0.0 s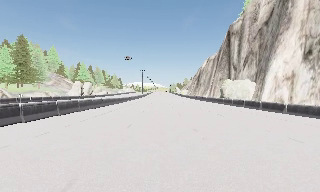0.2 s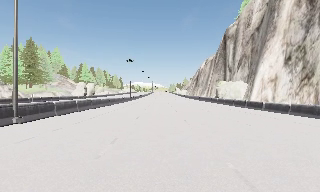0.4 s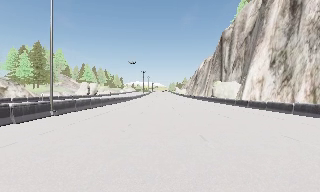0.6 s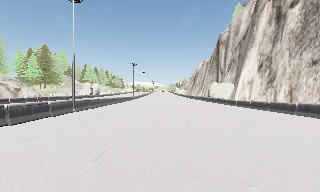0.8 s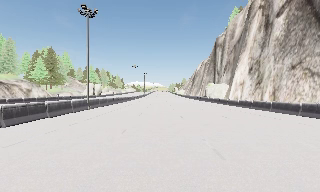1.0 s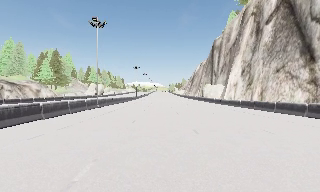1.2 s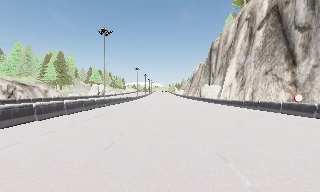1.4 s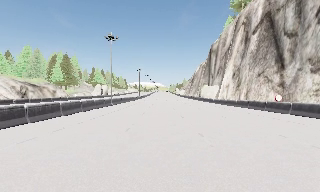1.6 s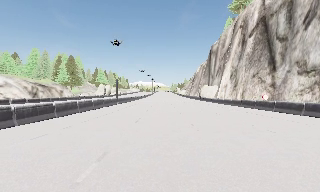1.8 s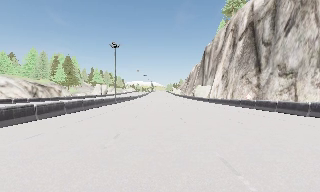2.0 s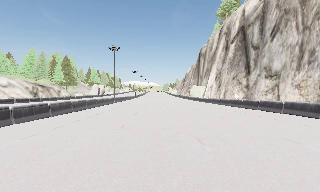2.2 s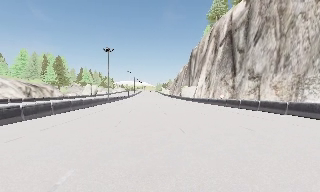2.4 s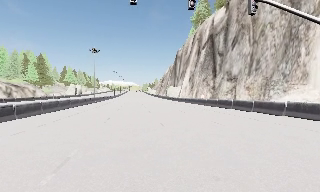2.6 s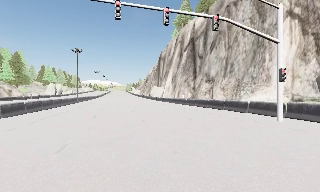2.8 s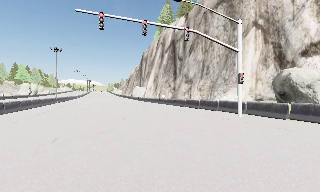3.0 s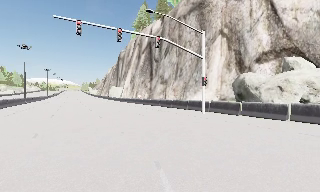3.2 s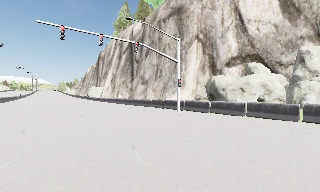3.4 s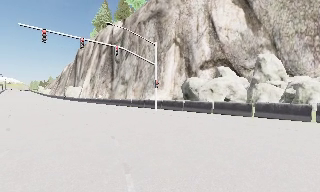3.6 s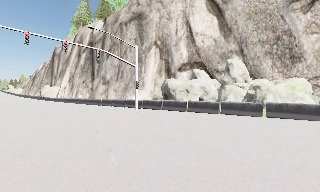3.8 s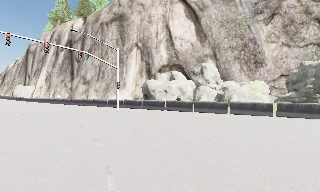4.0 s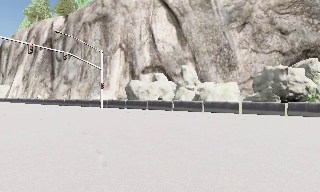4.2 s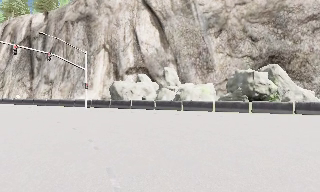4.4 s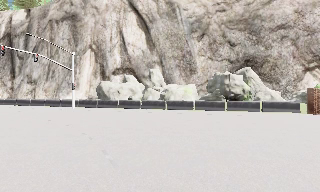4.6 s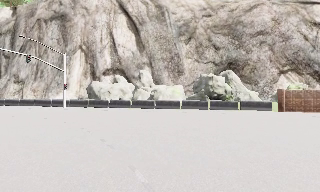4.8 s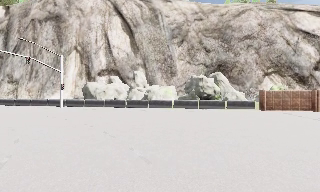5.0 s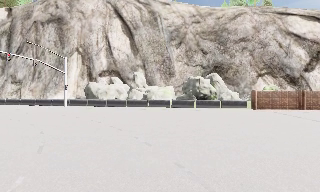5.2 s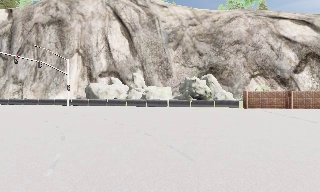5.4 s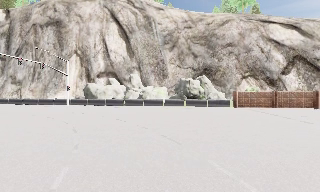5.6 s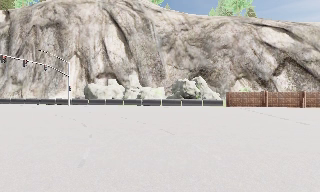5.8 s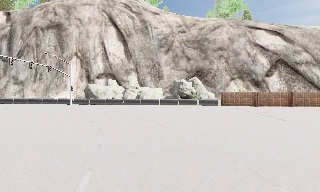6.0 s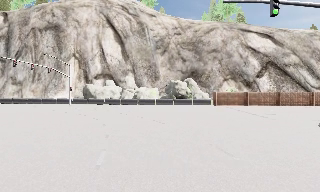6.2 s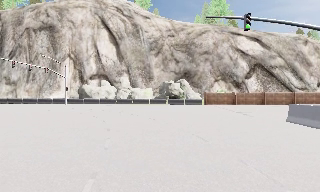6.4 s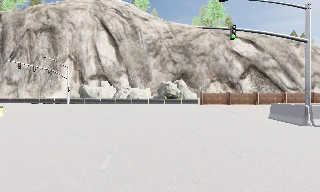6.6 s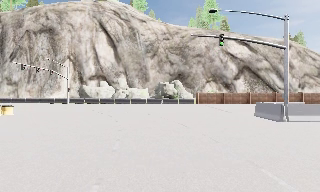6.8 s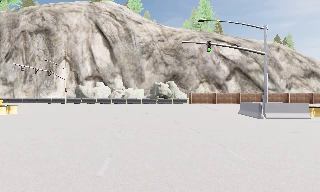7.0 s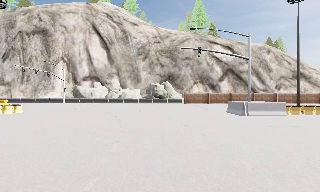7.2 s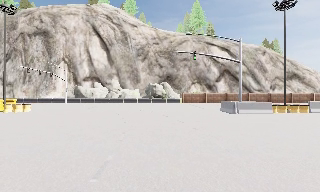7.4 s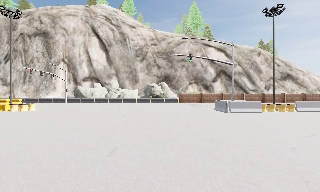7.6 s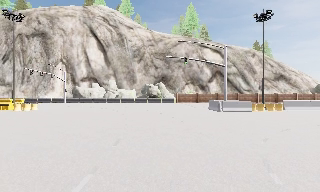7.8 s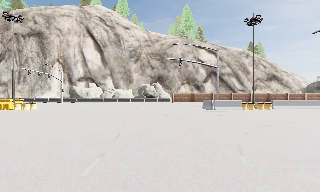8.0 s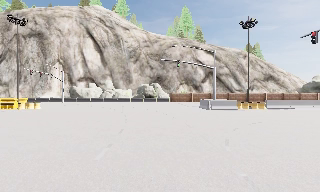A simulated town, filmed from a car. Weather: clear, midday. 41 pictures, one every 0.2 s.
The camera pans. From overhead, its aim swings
clockwise.
The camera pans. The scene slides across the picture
to the left.
0.0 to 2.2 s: The camera travels backward, about 30 m, so what stands in front gets smaller.
2.2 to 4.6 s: The camera swings to its right by about 70 degrees, and the scene slides to the left. It travels backward, about 18 m.
4.6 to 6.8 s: The camera swings to its right by about 10 degrees, and the scene slides to the left. It travels backward, about 16 m, so what stands in front gets smaller.
6.8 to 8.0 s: The camera travels backward, about 7 m, so what stands in front gets smaller. It loses speed.
The film runs backward here.
